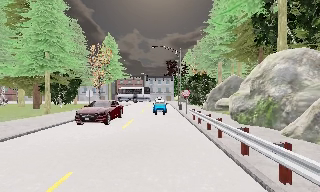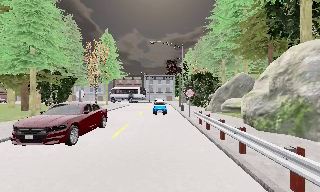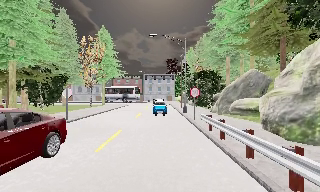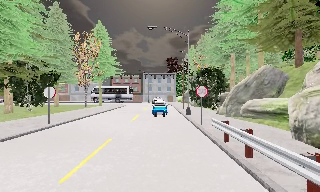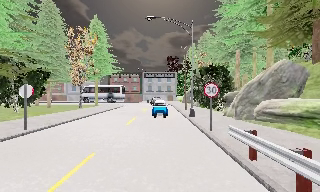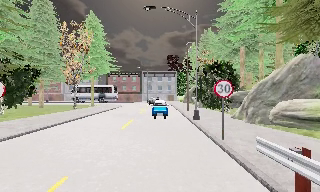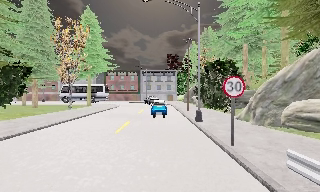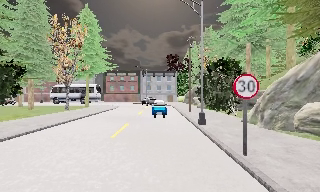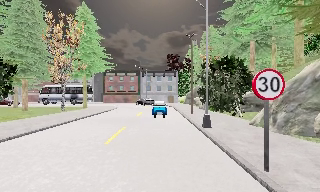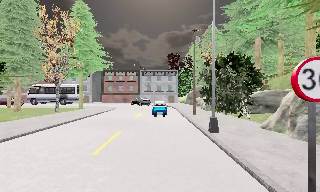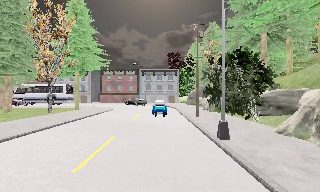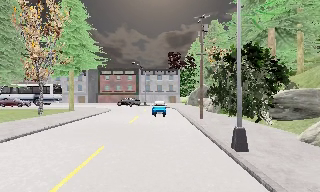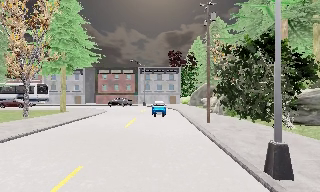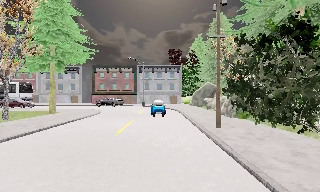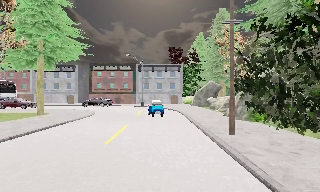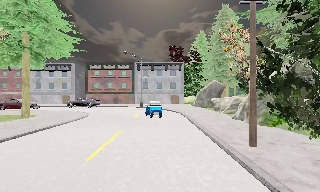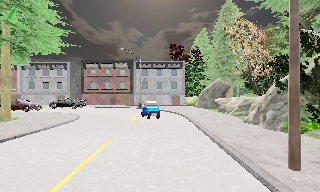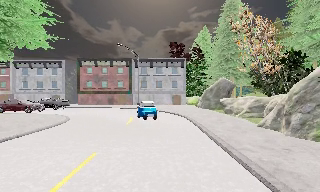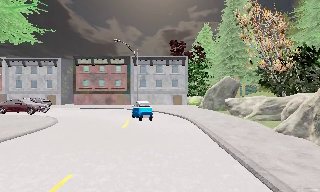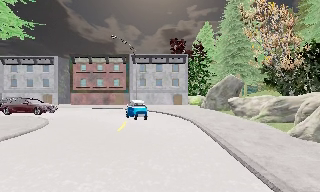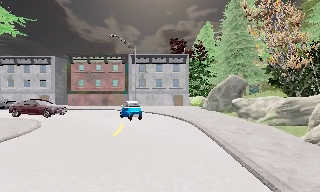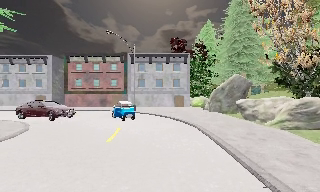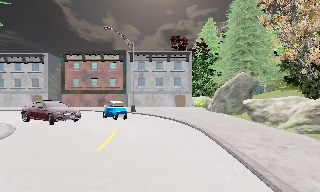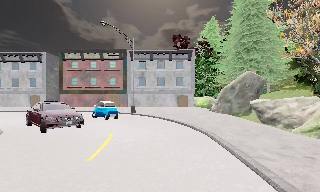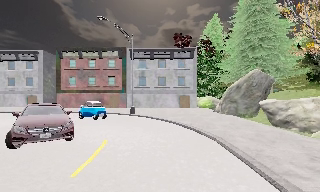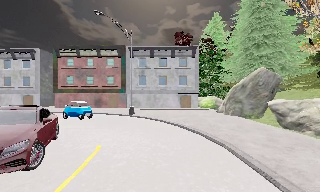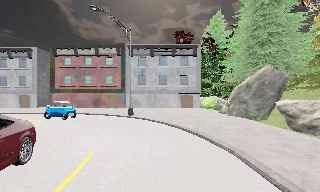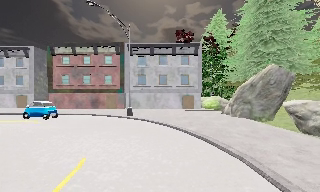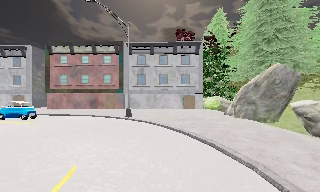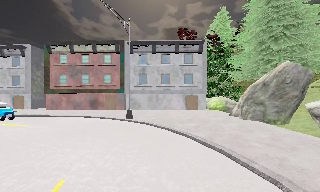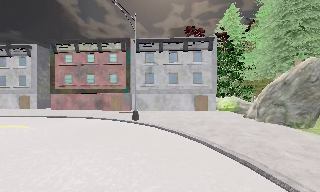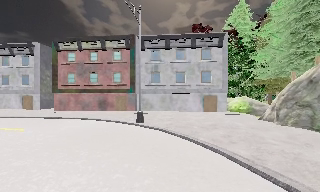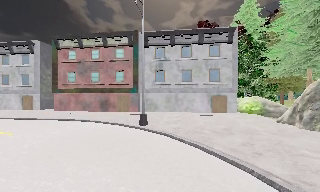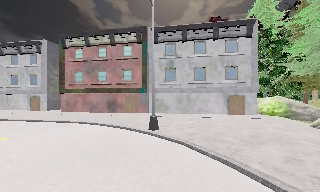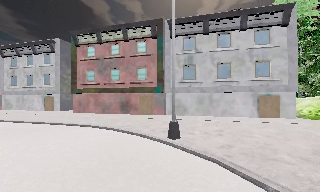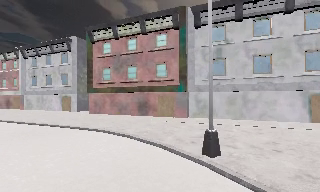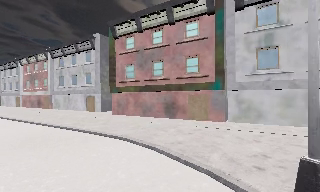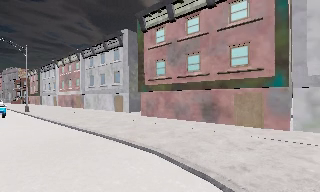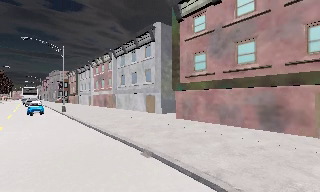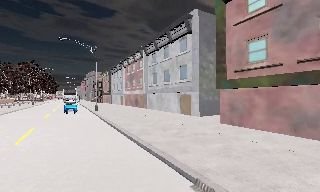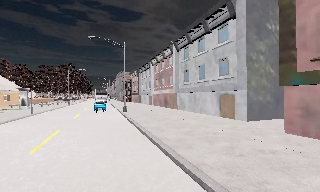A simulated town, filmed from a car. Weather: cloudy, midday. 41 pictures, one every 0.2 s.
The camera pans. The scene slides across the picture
to the right.
The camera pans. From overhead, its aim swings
counterclockwise.
0.0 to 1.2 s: The camera travels forward, about 9 m, so what stands in front looms larger.
1.2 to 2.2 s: The camera travels forward, about 5 m, so what stands in front looms larger. It gains speed.
2.2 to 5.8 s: The camera travels forward, about 19 m, so what stands in front looms larger. It loses speed.
5.8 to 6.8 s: The scene slides to the right, as the camera pans about 15 degrees to its left. It travels forward, about 6 m, so what stands in front looms larger. It gains speed.
6.8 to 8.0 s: The camera swings to its left by about 55 degrees, and the scene slides to the right. It travels forward, about 11 m.
The film runs forward here.
